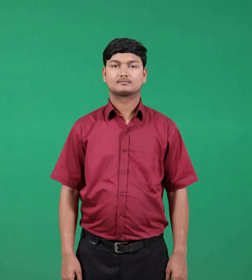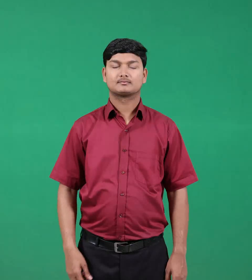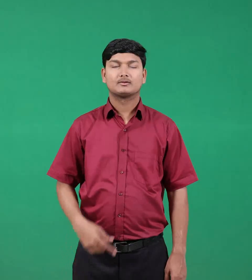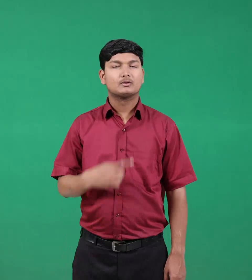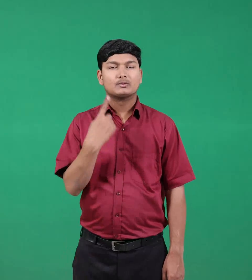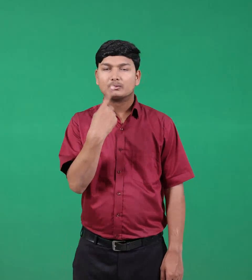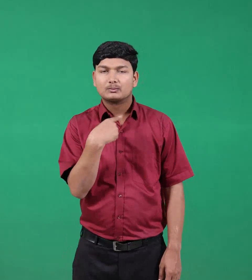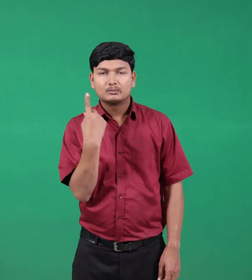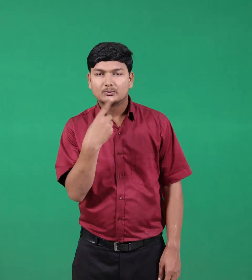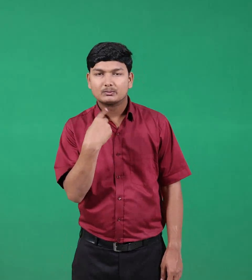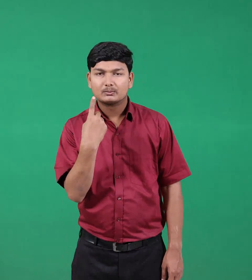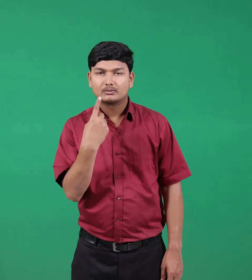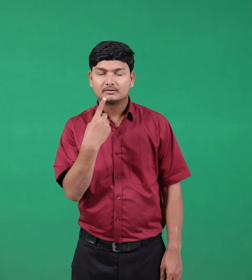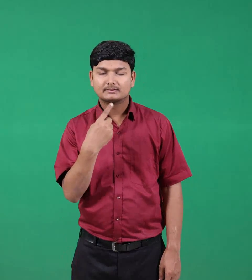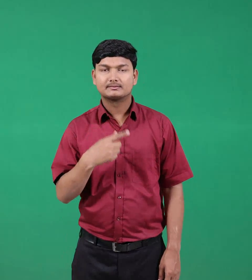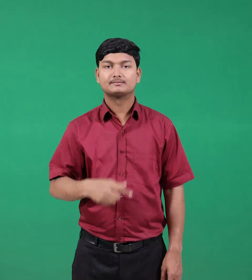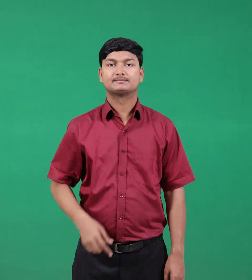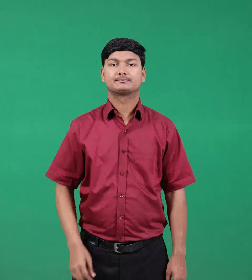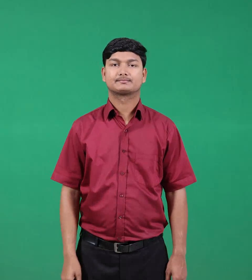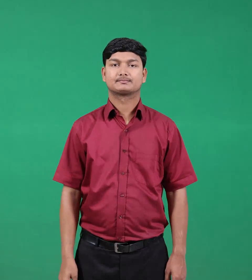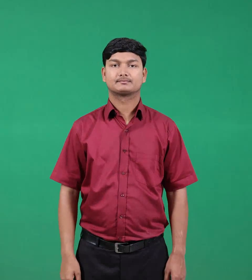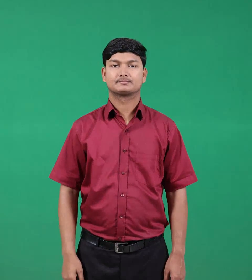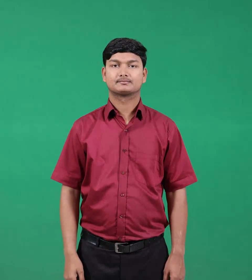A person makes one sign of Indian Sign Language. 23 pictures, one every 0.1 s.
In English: who
